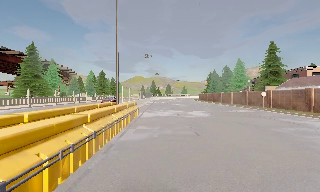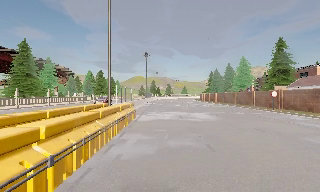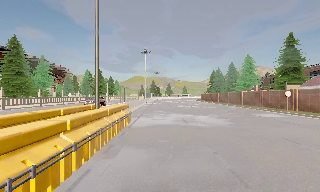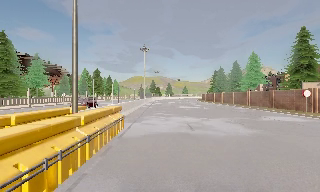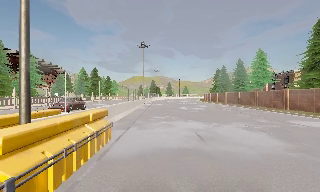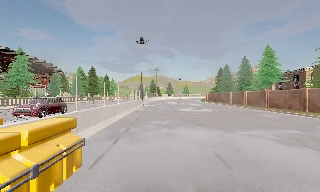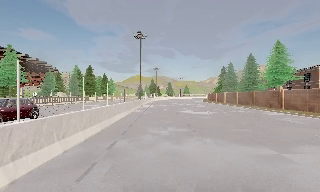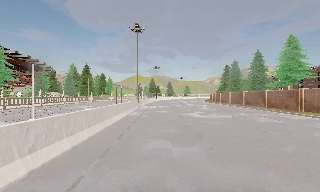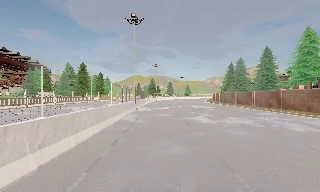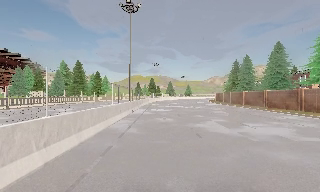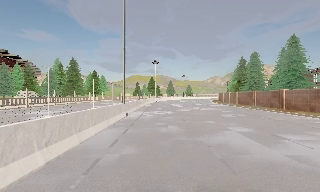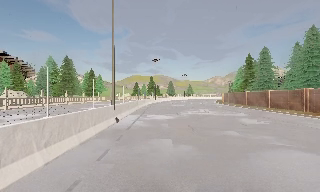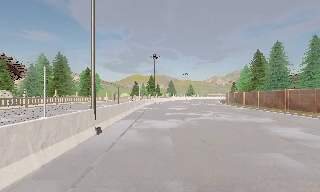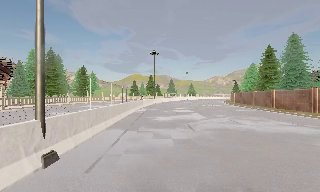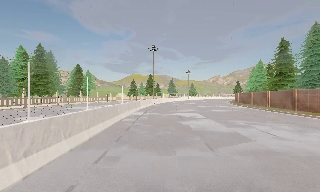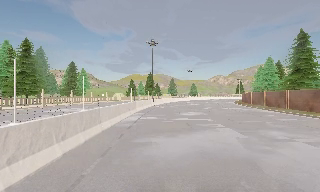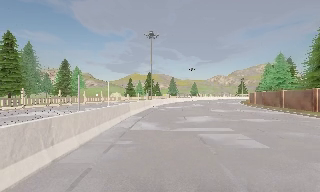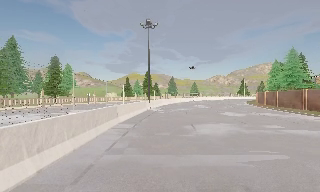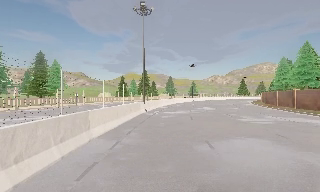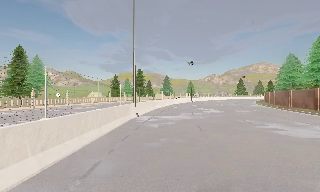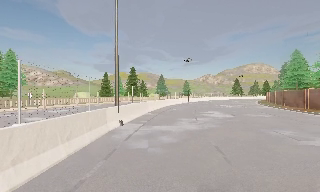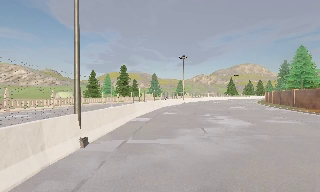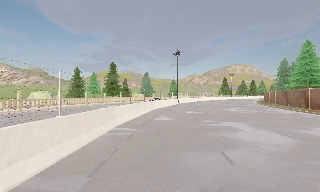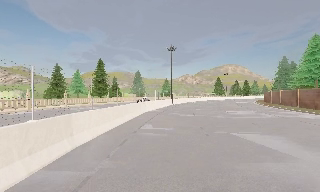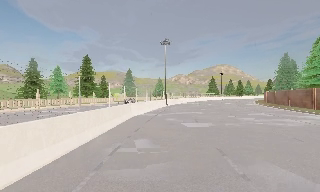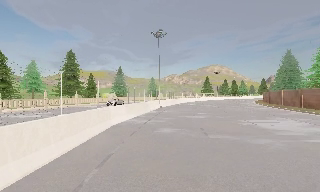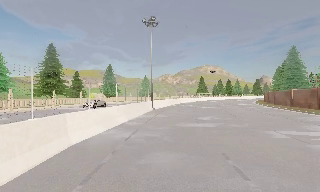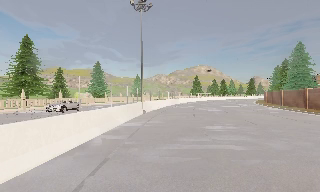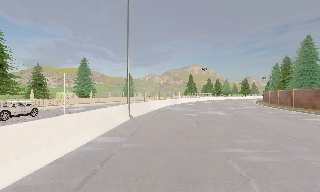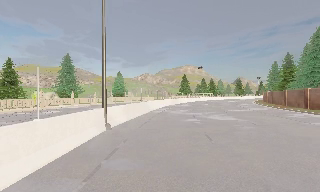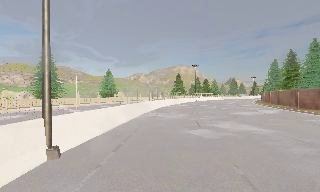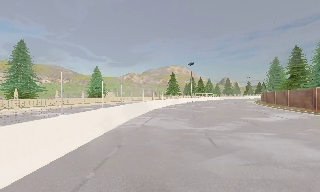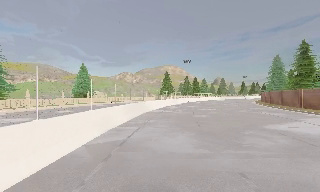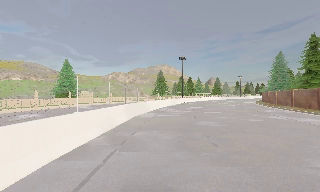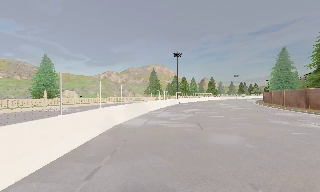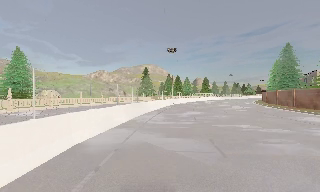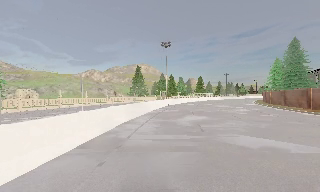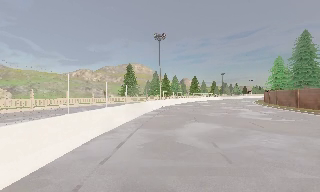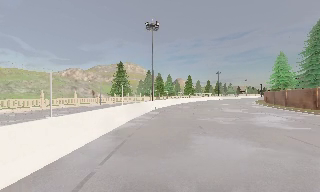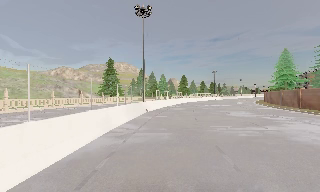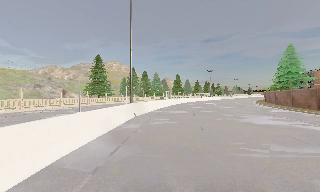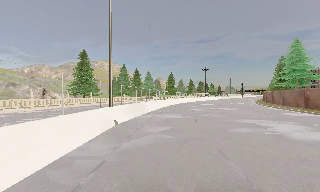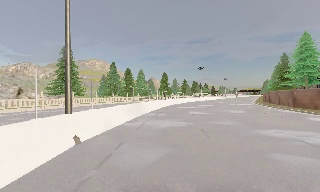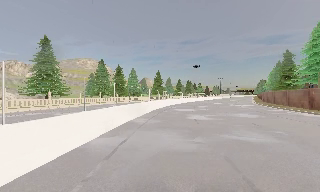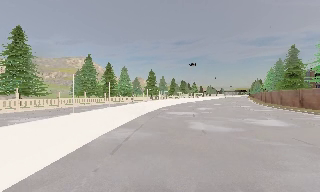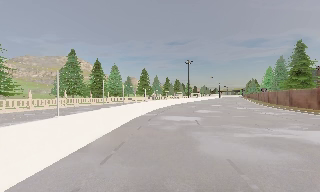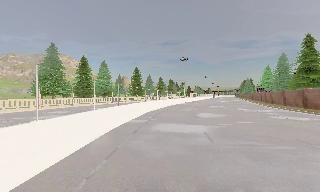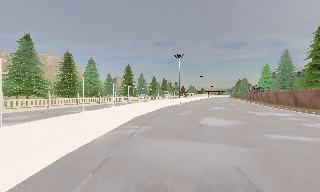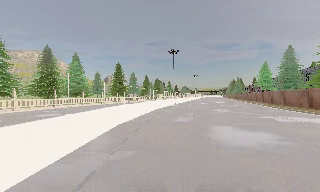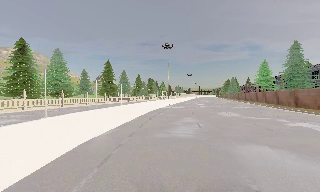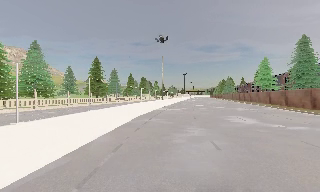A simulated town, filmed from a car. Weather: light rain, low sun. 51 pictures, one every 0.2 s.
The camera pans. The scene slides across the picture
to the left.
The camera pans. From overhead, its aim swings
clockwise.
0.0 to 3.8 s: The camera travels forward, about 55 m, so what stands in front looms larger. It gains speed.
3.8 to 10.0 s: The scene slides to the left, as the camera pans about 75 degrees to its right. It travels forward, about 120 m.
The film runs forward here.
